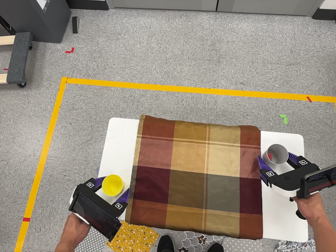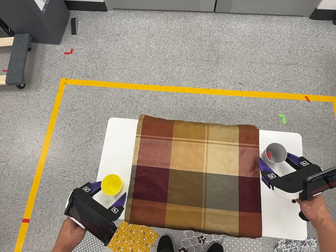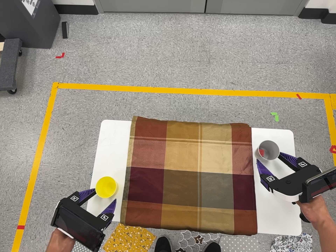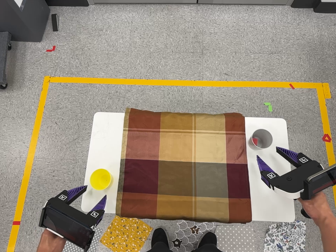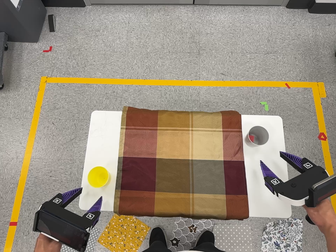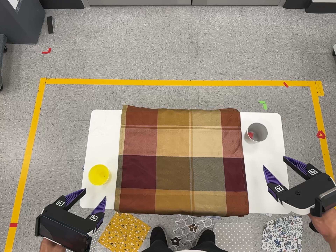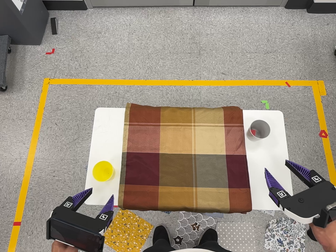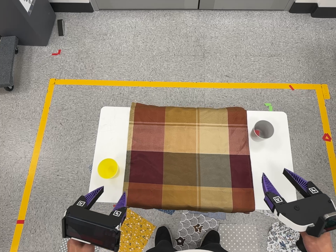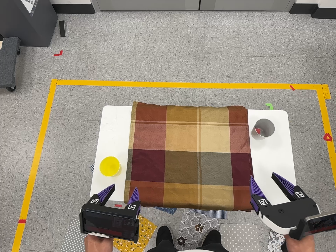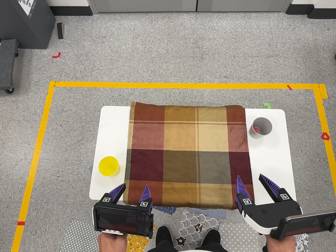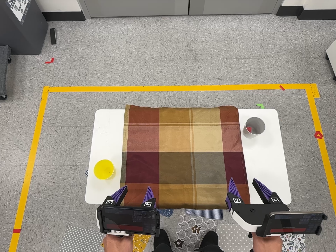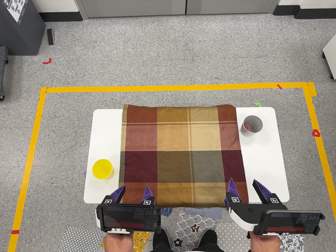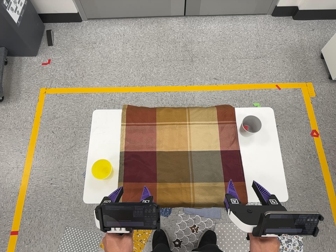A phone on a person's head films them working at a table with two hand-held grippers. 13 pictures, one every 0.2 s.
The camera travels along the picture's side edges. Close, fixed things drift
upward.
0.0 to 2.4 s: The camera travels toward the bottom of its view and backward, about 14 cm, so close, fixed things drift upward.
The film runs backward here.
